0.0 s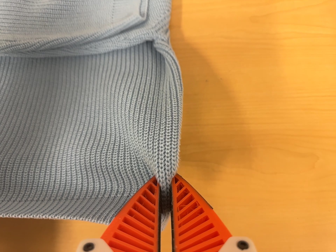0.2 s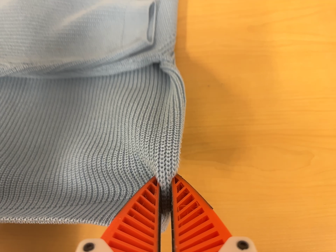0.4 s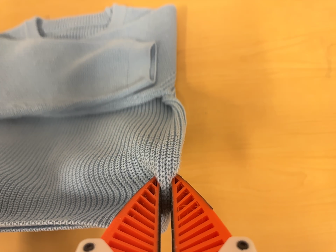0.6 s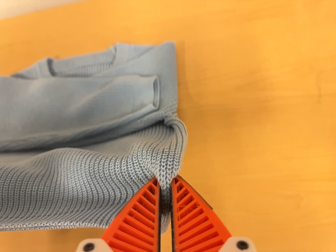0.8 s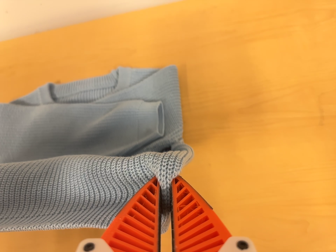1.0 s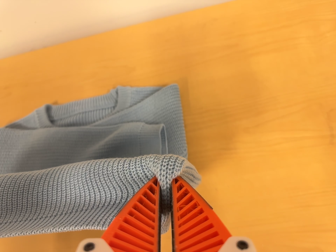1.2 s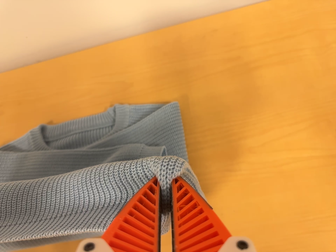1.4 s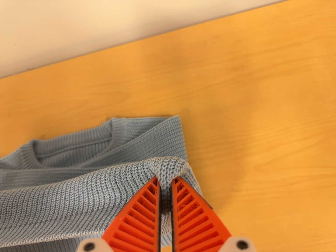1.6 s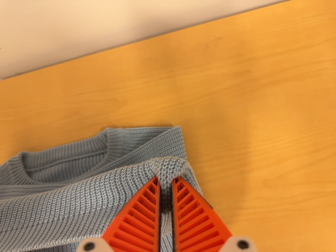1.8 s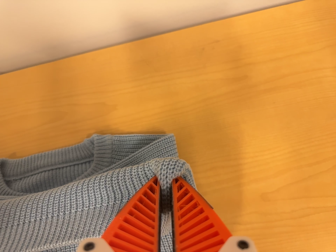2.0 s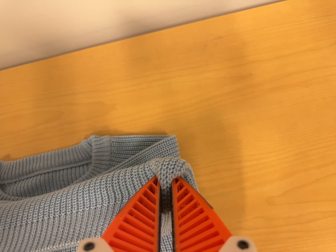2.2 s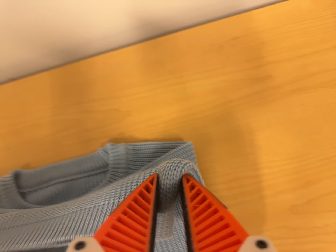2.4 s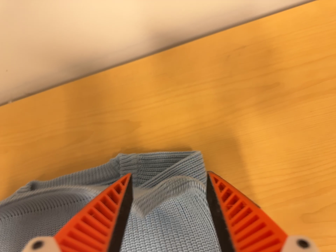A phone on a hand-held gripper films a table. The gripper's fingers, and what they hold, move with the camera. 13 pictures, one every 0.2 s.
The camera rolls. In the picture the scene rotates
counterclockwise.
0.0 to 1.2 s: The camera travels toward the top of its view, about 14 cm, so close, fixed things drift downward. Its aim tips toward the top of its view by about 10 degrees, and the scene shifts downward. It rolls about its line of sight by about 10 degrees, and the scene rotates counterclockwise.
1.2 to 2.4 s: The camera travels forward and toward the top of its view, about 12 cm, so what stands in front looms larger.
The film runs forward here.
